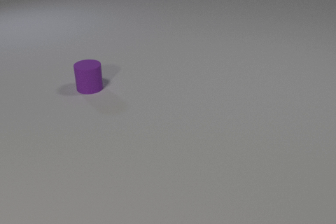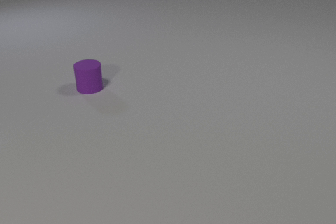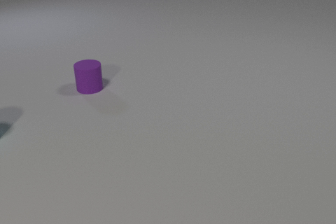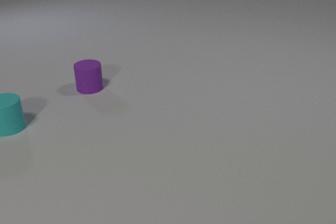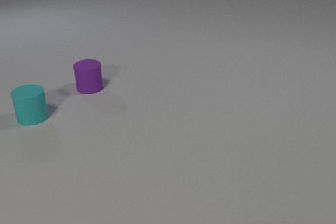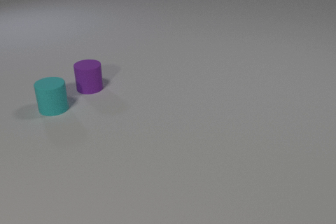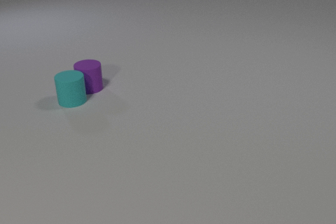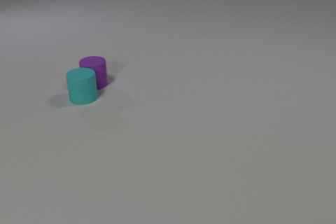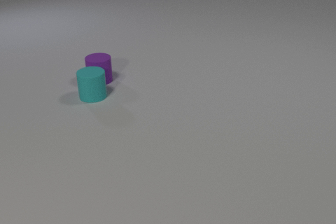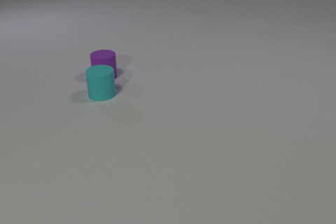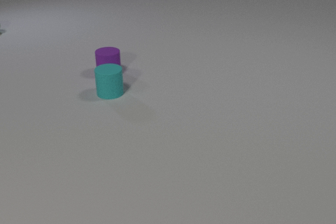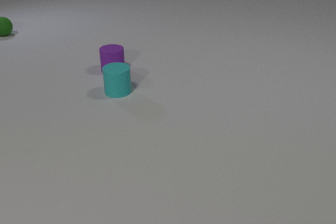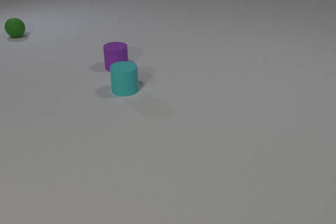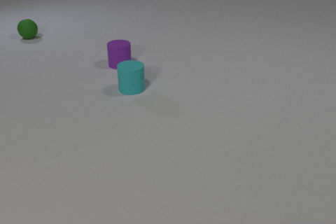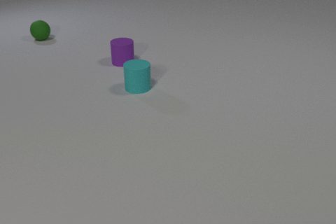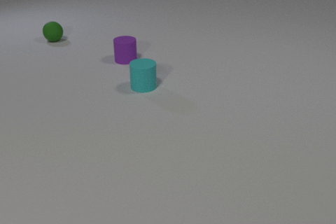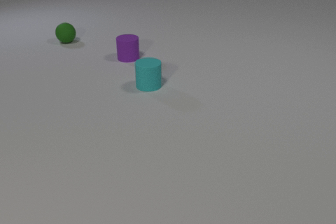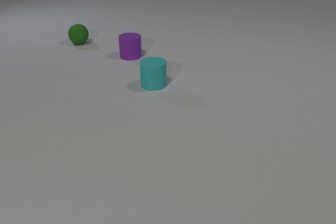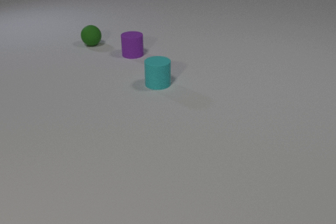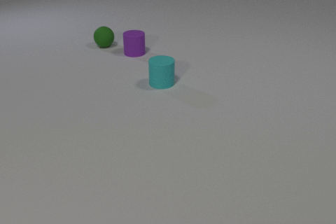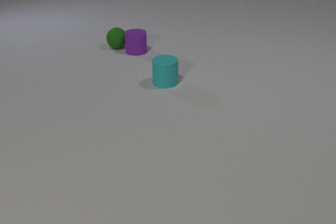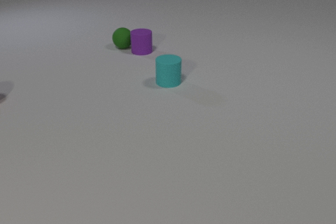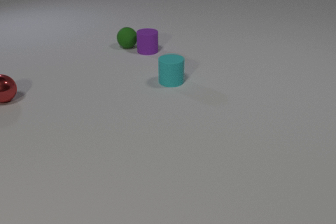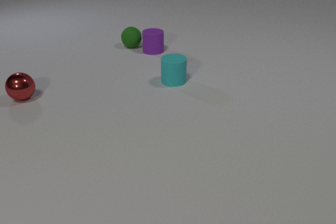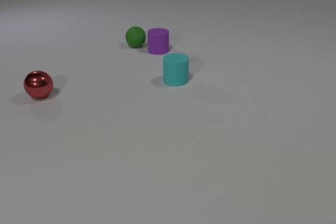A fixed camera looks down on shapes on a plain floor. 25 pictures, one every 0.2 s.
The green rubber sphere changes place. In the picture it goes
to the right.
The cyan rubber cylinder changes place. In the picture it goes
to the right.
0.0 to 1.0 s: The cyan rubber cylinder comes in at the left edge, slides to the right and away from the camera.
1.0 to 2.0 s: The cyan rubber cylinder slides to the right. The purple rubber cylinder slides away from the camera and to the right. The cyan rubber cylinder and the purple rubber cylinder collide.
2.0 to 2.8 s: The cyan rubber cylinder slides to the right. The purple rubber cylinder slides away from the camera and to the right. The green rubber sphere rolls to the right and toward the camera.
2.8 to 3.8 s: The cyan rubber cylinder slides to the right. The purple rubber cylinder slides away from the camera and to the right. The green rubber sphere rolls to the right and toward the camera.
3.8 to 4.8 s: The cyan rubber cylinder slides to the right and away from the camera. The purple rubber cylinder slides to the right. The green rubber sphere rolls to the right. The red metal sphere comes in at the left edge, rolls to the right. The purple rubber cylinder and the green rubber sphere collide.
How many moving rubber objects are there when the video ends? 3.
How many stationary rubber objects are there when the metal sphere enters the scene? 0.
Are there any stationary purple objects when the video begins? yes.
